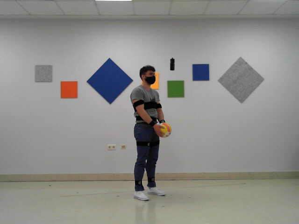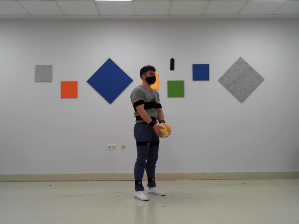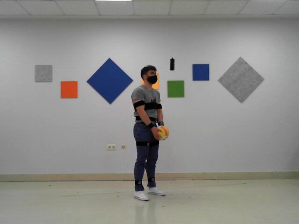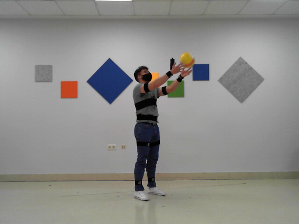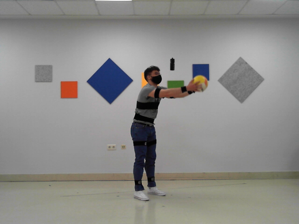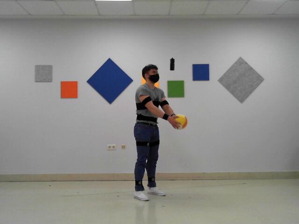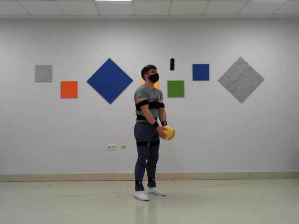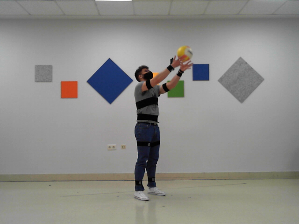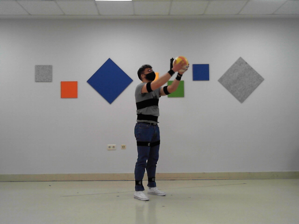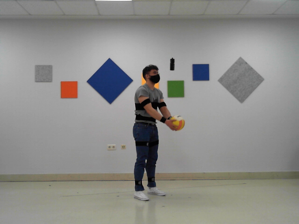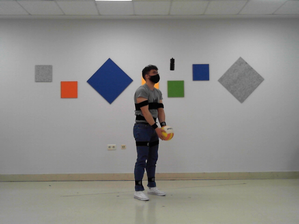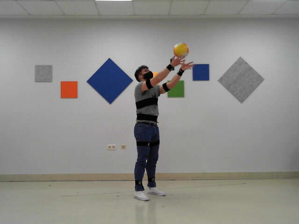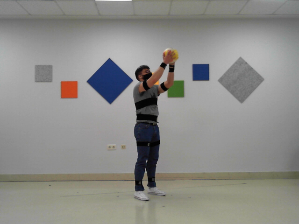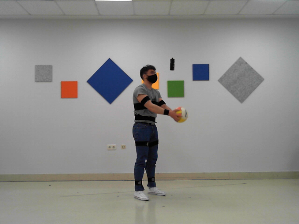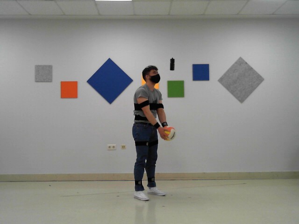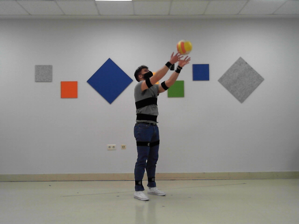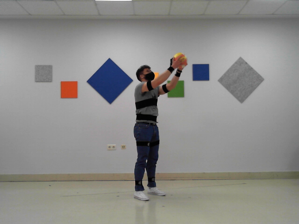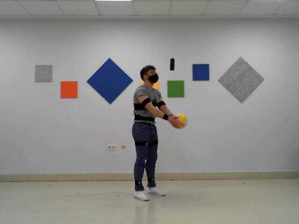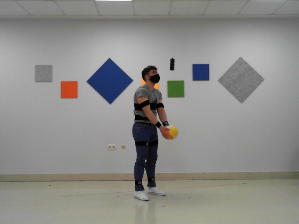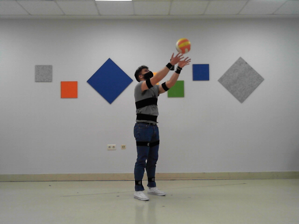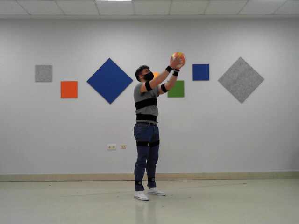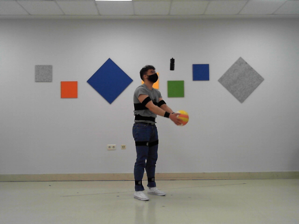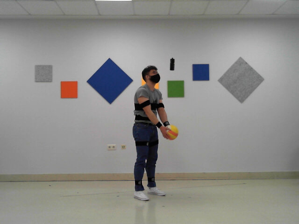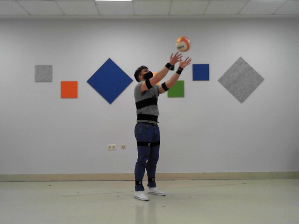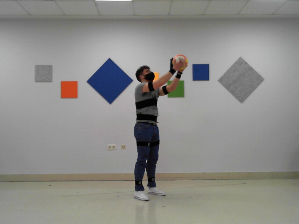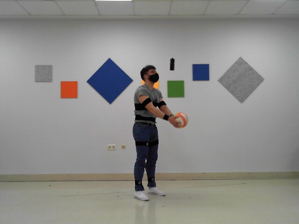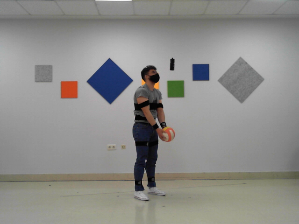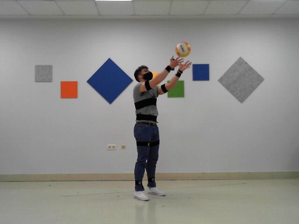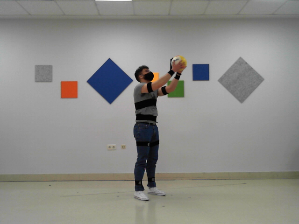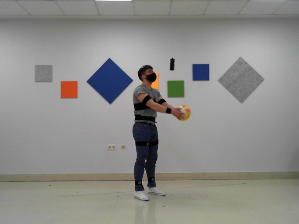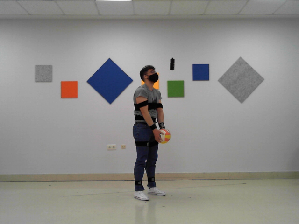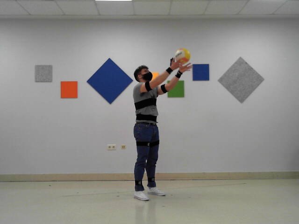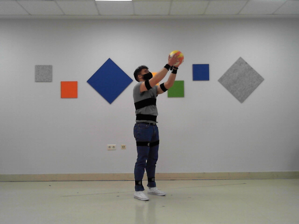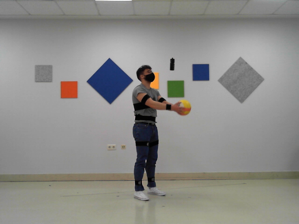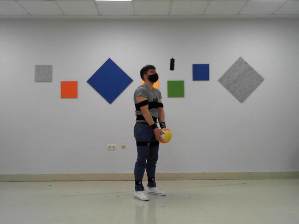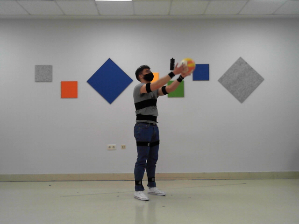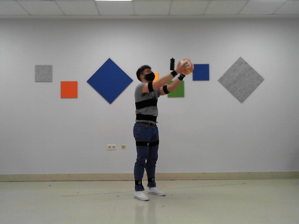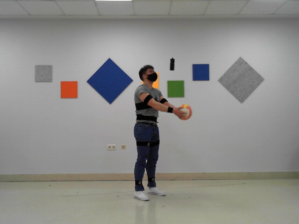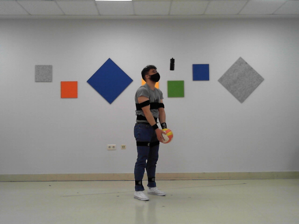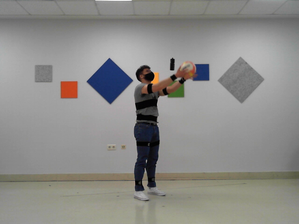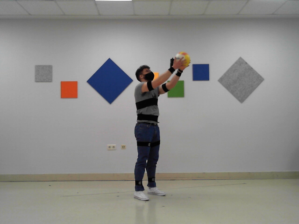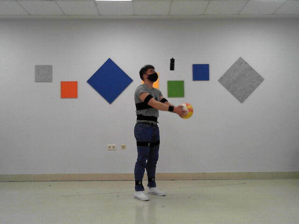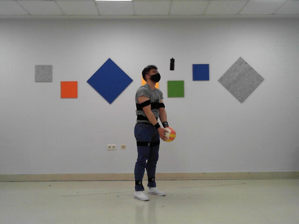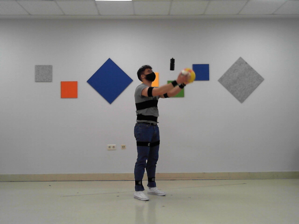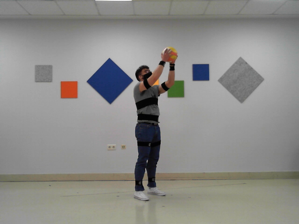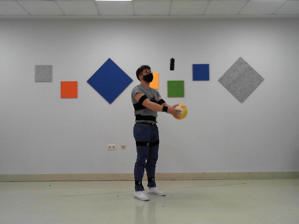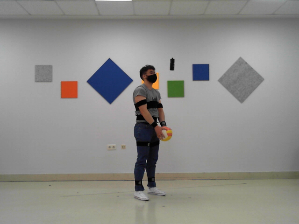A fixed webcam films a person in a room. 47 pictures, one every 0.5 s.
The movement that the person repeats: Throw up a ball and catch it.
